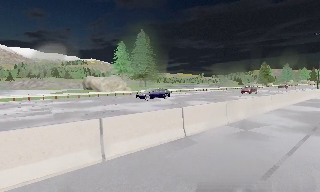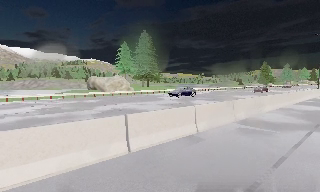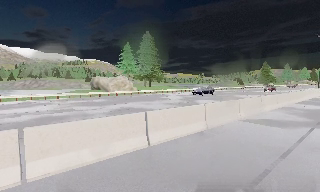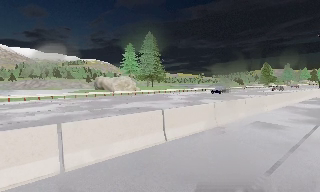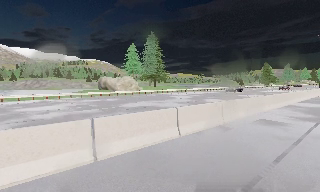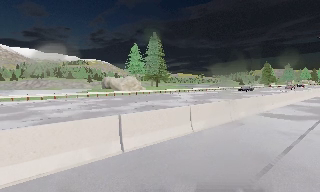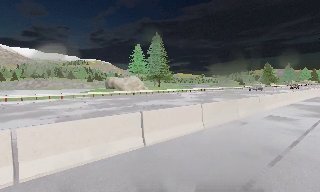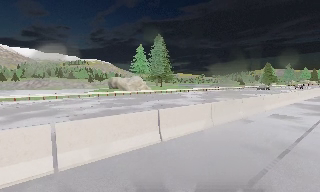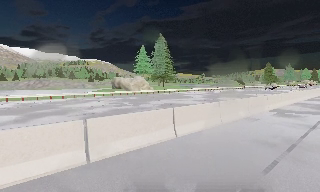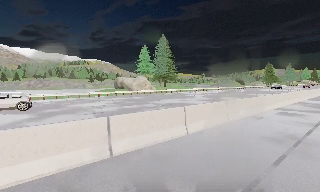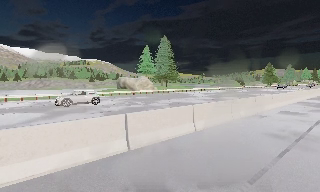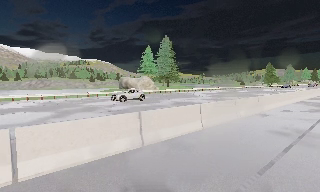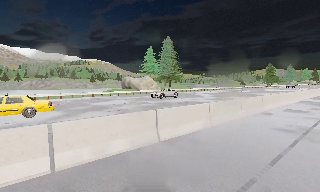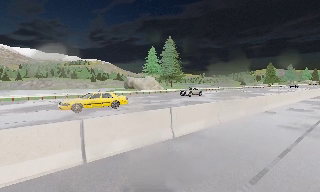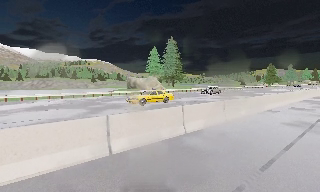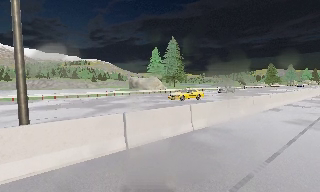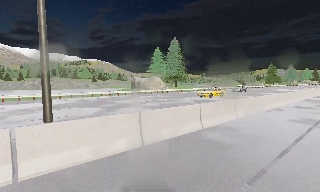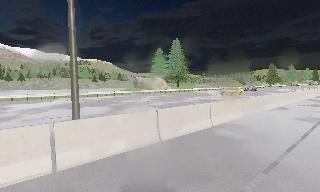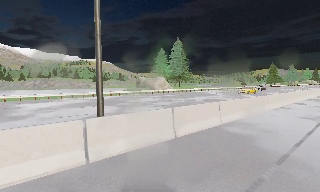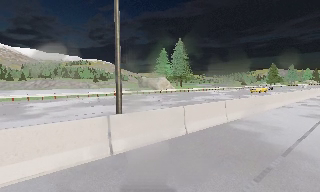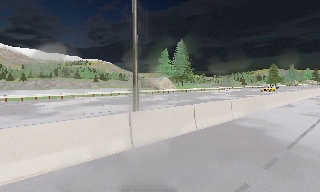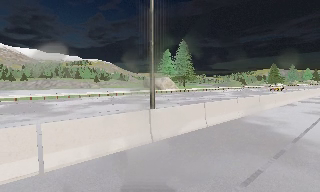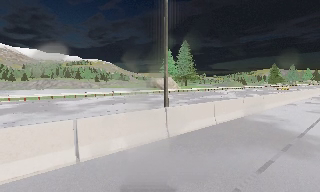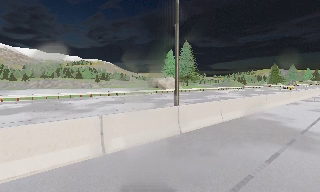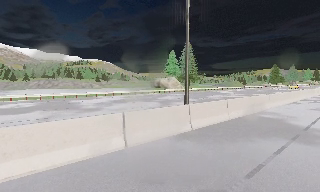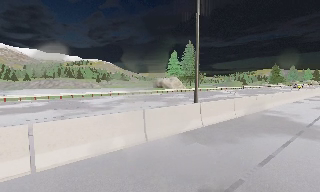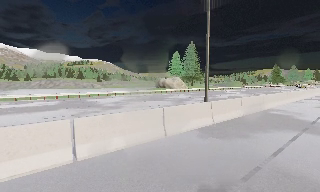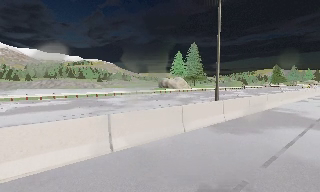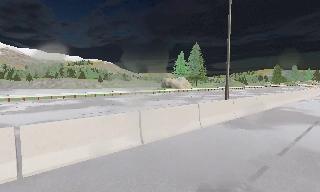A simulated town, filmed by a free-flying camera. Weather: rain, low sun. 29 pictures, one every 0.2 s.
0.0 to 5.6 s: The camera travels to its left and backward, about 20 m, so close, fixed things drift to the right.
The film runs backward here.
